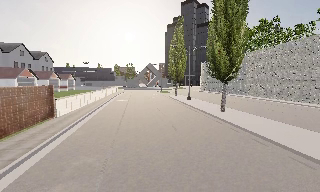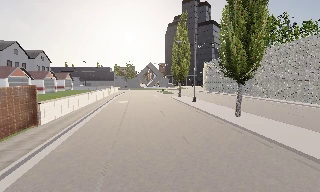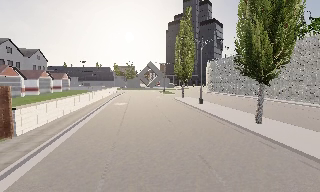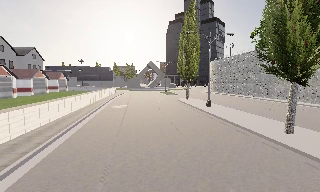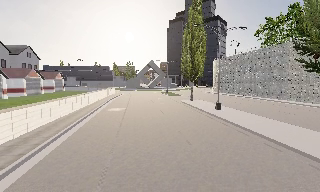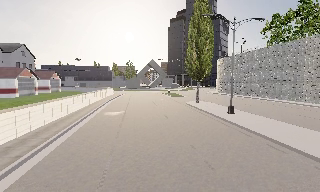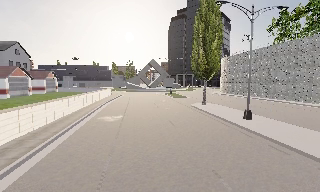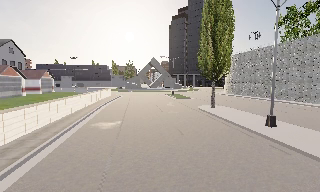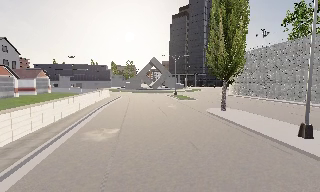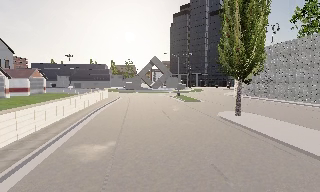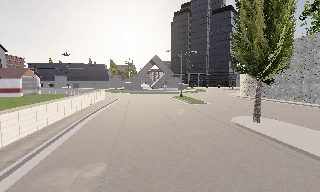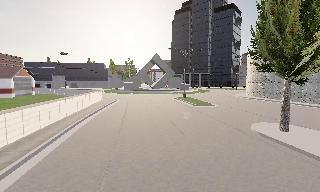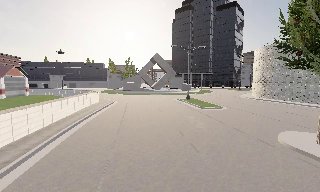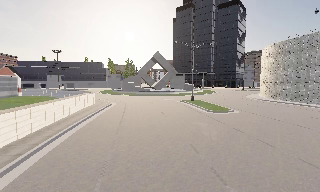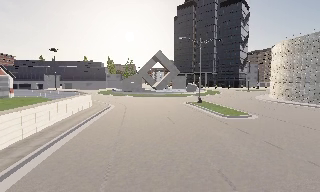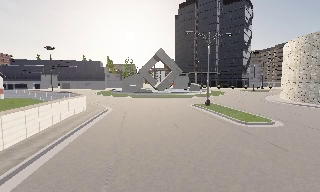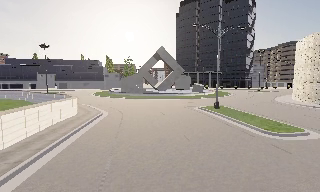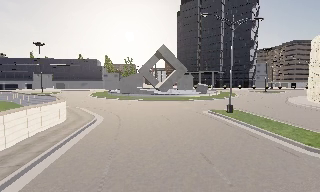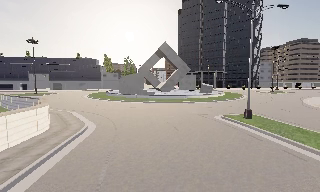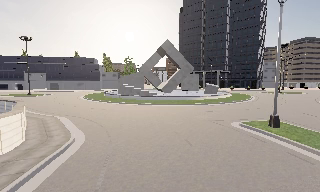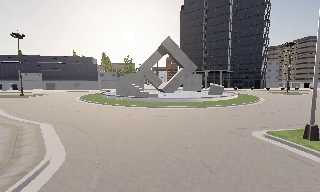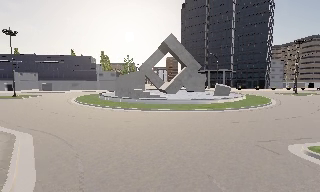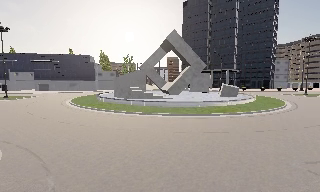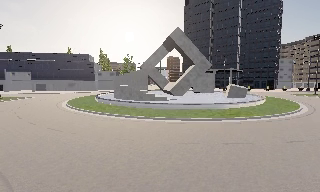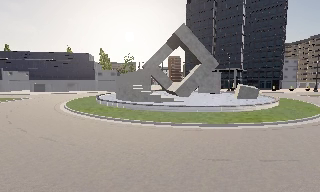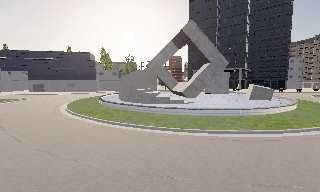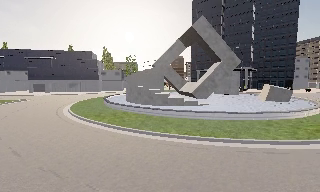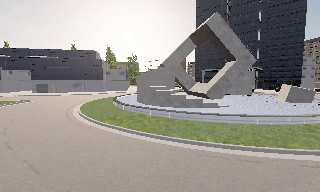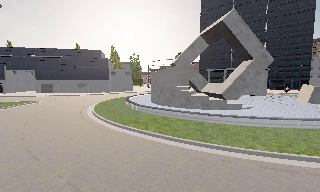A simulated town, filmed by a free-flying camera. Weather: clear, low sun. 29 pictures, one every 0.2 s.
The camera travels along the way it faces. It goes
forward.
0.0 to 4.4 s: The camera travels forward, about 45 m, so what stands in front looms larger.
4.4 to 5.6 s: The camera travels forward and to its left, about 11 m, so what stands in front looms larger.
The film runs backward here.
